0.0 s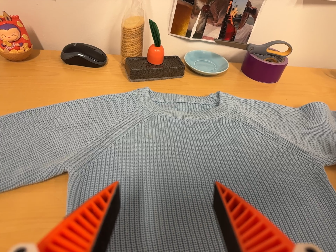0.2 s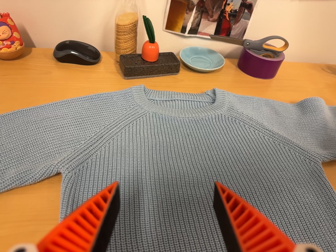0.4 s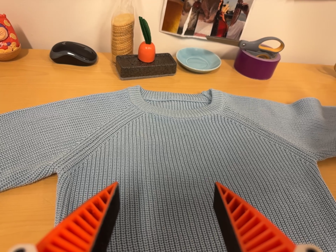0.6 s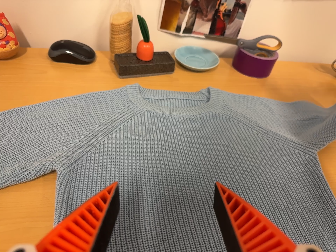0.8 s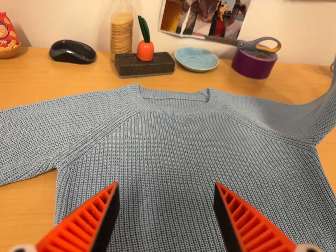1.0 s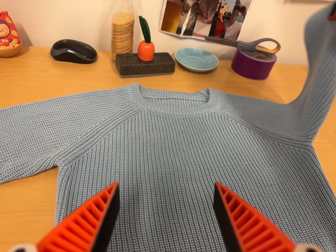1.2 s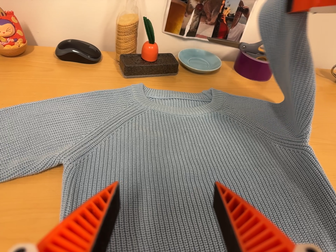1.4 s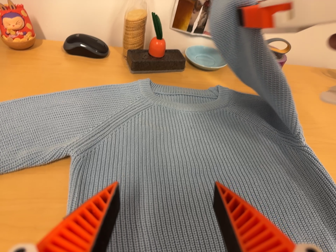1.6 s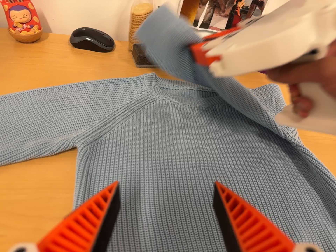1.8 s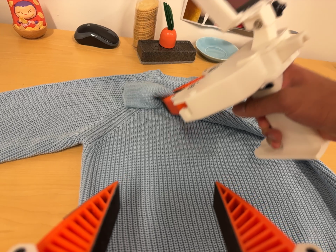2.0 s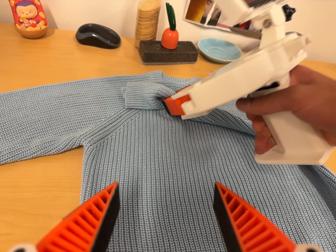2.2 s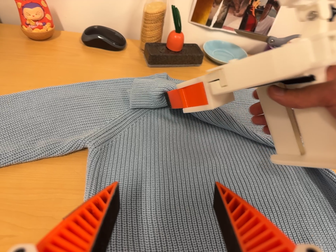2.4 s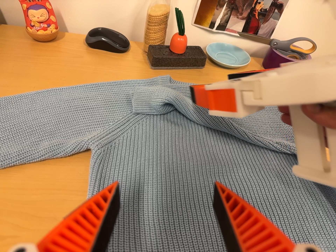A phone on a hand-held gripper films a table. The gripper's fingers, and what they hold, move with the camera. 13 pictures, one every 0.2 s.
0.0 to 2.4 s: The camera shifts only a little, or ends up much as it began.
The film runs forward here.
